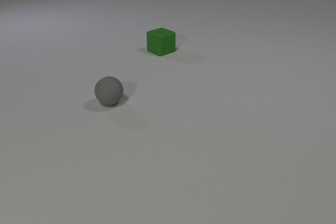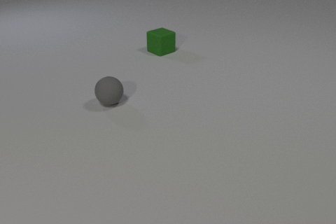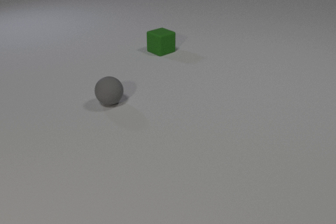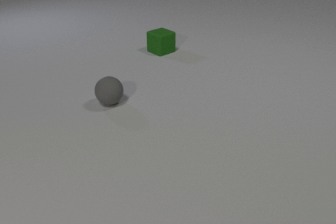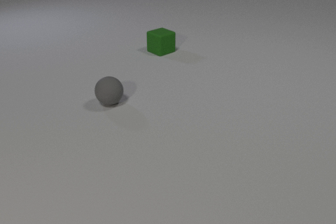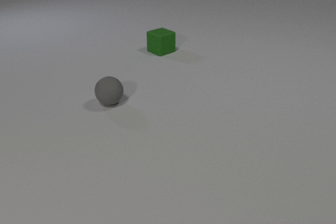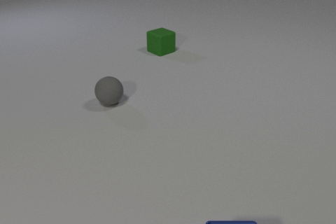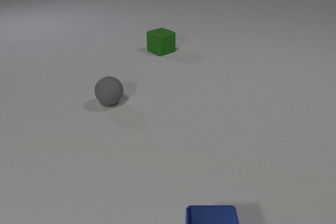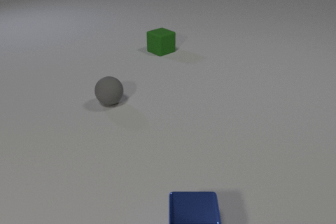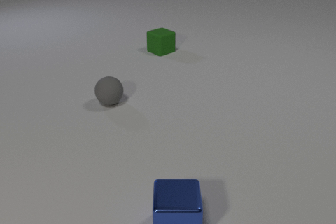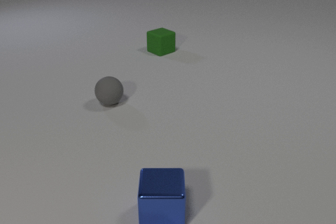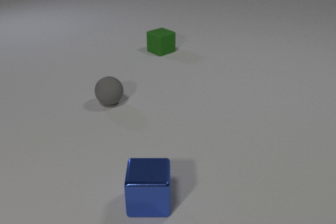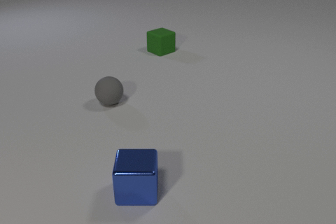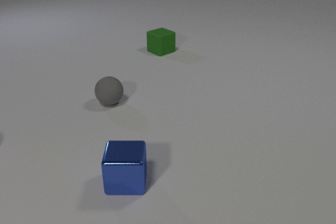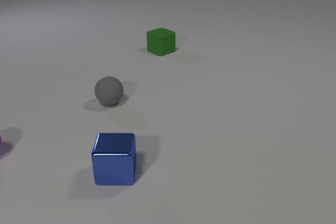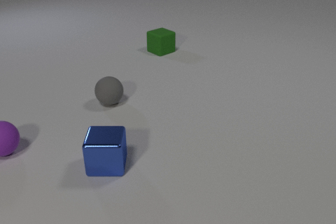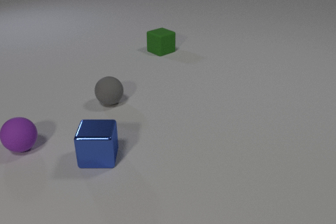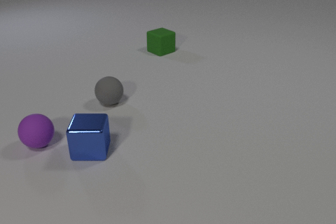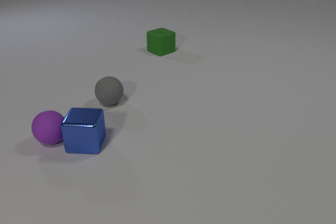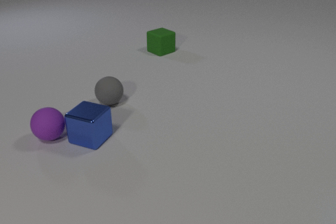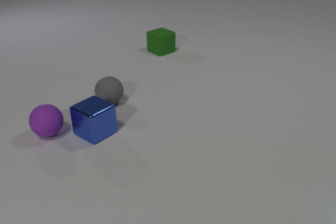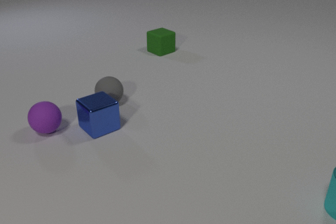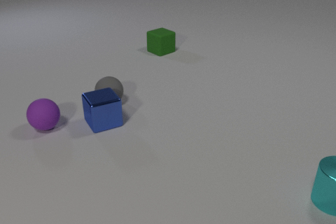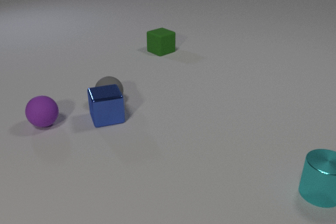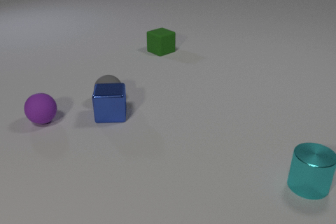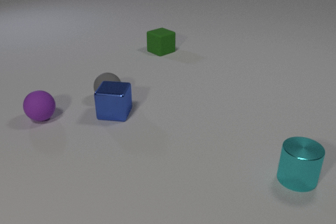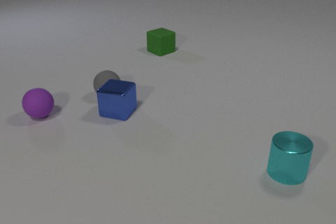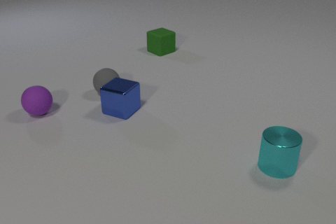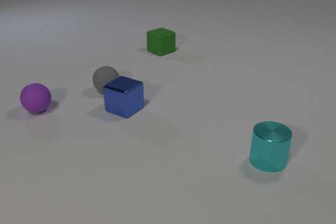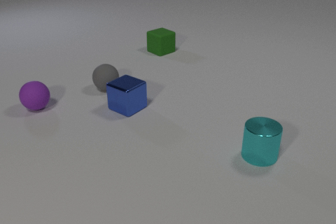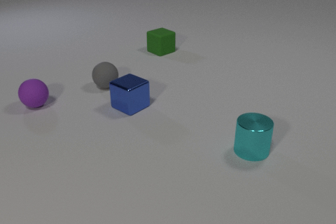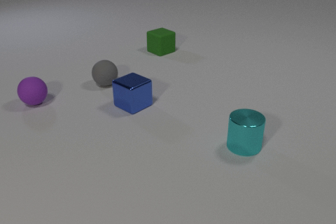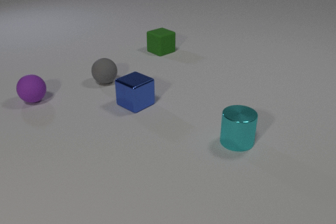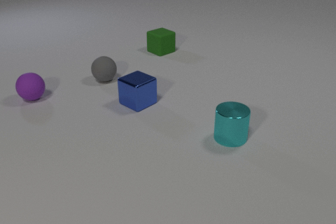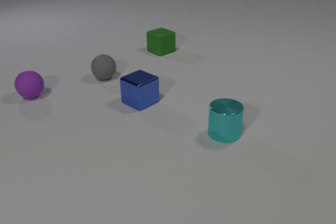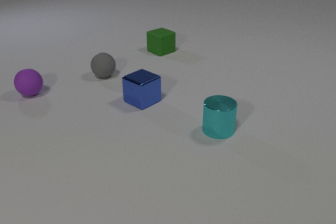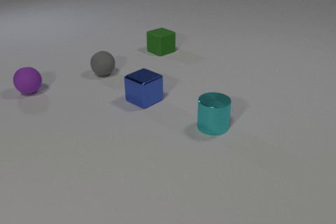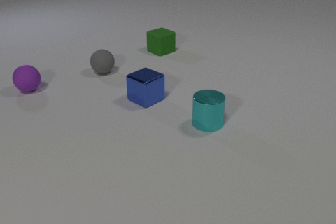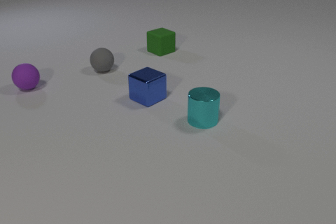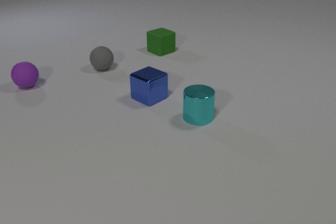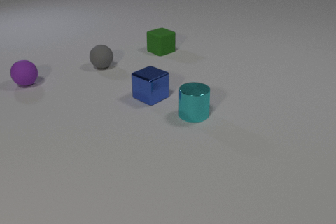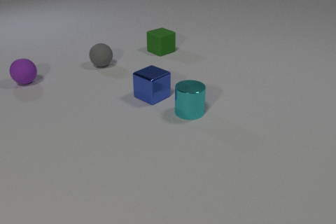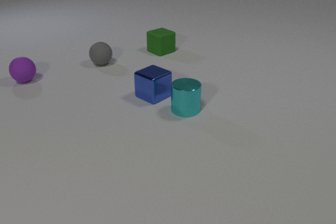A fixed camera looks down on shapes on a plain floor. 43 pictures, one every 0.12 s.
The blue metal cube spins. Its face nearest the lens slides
to the left.
The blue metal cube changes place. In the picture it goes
away from the camera.
0.00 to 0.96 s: The blue metal cube comes in at the bottom edge, slides to the left and away from the camera.
0.96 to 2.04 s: The blue metal cube slides away from the camera and to the left. The purple rubber sphere comes in at the left edge, rolls to the right.
2.04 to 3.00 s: The blue metal cube slides away from the camera, spins clockwise seen from above by about 105 degrees, its near face sliding to the left. The purple rubber sphere rolls away from the camera. The gray rubber sphere rolls away from the camera. The cyan metal cylinder comes in at the right edge, slides to the left and away from the camera. The blue metal cube and the purple rubber sphere collide. The blue metal cube and the gray rubber sphere collide.
3.00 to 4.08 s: The blue metal cube slides to the right and away from the camera, spins clockwise seen from above by about 30 degrees, its near face sliding to the left. The purple rubber sphere rolls away from the camera. The gray rubber sphere rolls away from the camera. The cyan metal cylinder slides to the left and away from the camera.
4.08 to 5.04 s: The blue metal cube slides to the right and away from the camera. The purple rubber sphere rolls away from the camera. The gray rubber sphere rolls away from the camera. The cyan metal cylinder slides away from the camera and to the left.
How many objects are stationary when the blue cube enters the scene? 2.
How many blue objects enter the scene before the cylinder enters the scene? 1.
How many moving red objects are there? 0.
